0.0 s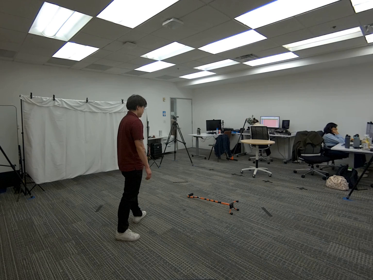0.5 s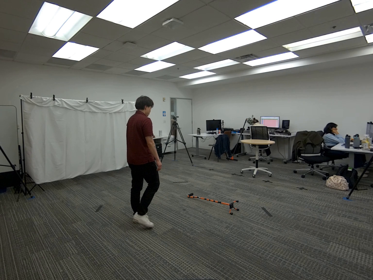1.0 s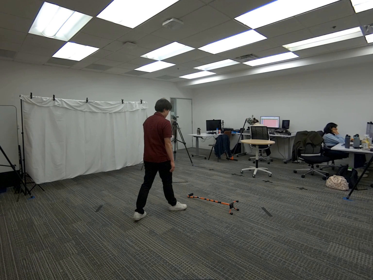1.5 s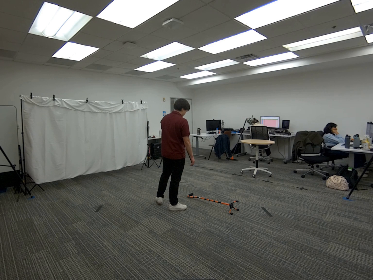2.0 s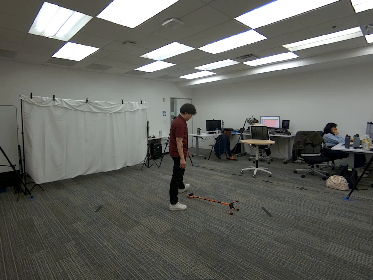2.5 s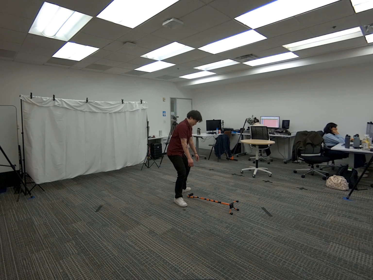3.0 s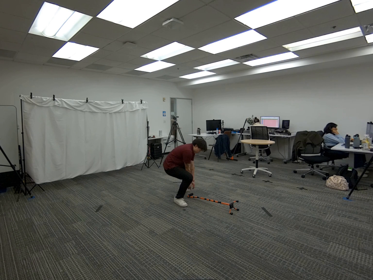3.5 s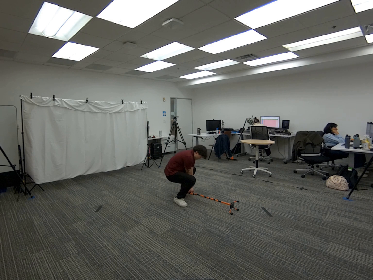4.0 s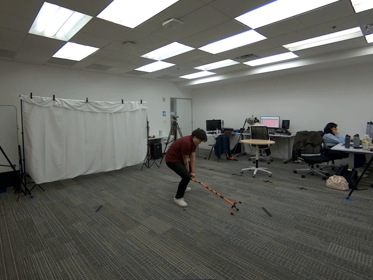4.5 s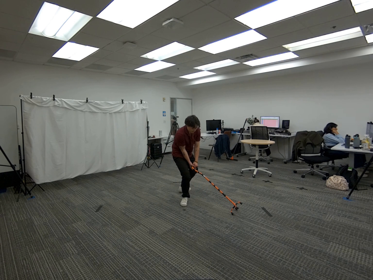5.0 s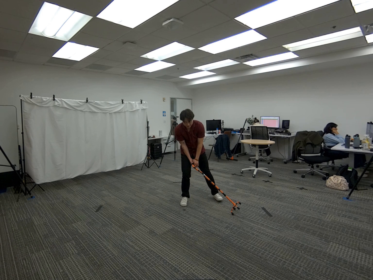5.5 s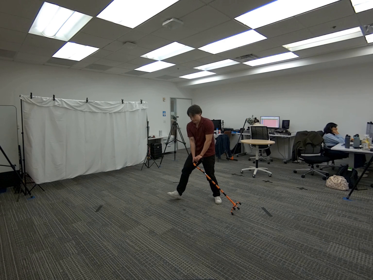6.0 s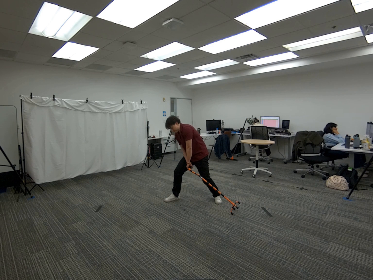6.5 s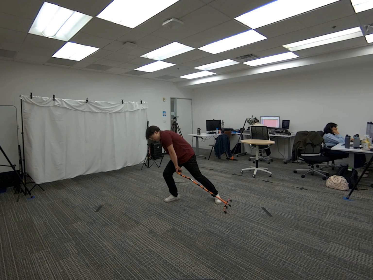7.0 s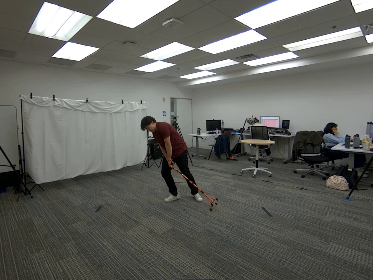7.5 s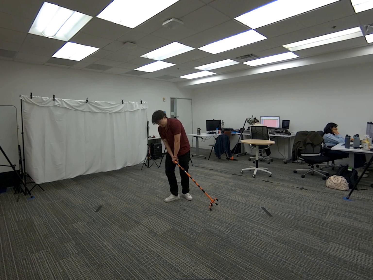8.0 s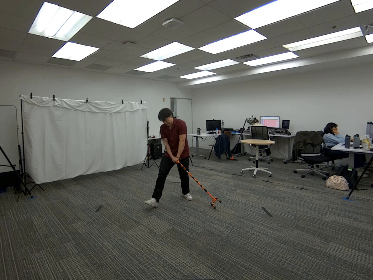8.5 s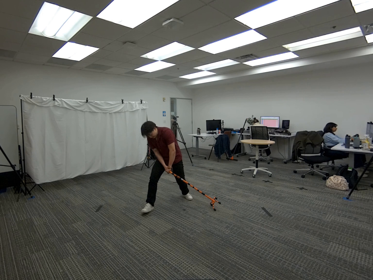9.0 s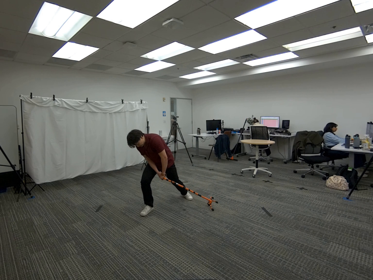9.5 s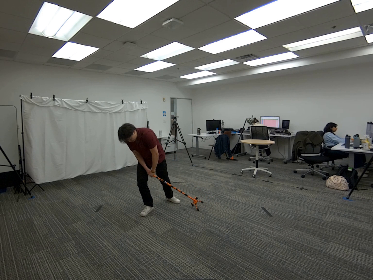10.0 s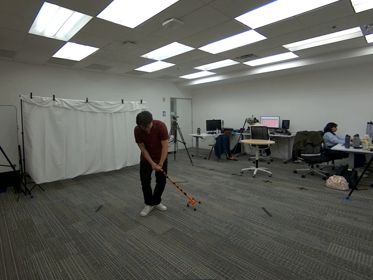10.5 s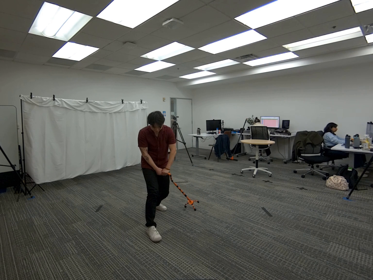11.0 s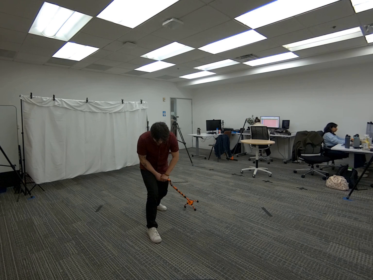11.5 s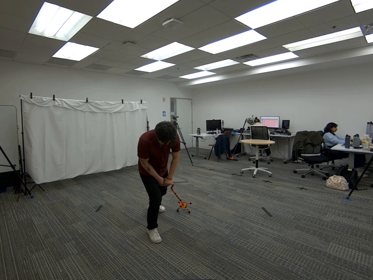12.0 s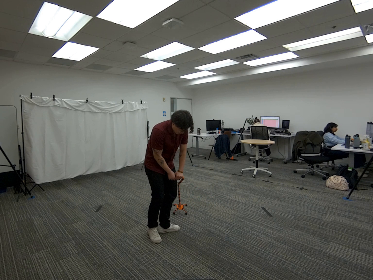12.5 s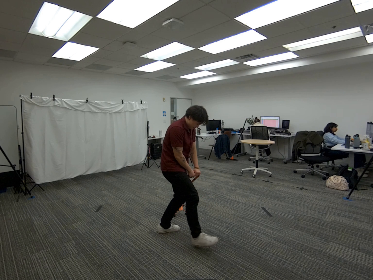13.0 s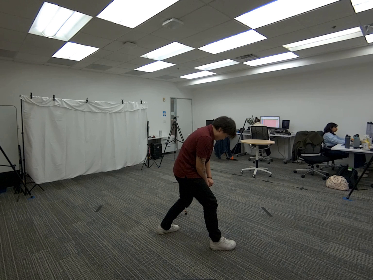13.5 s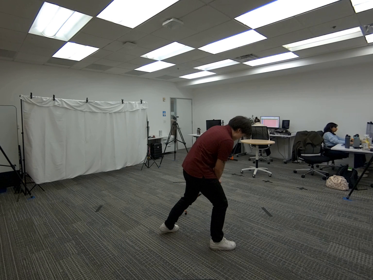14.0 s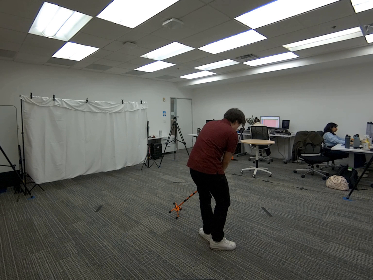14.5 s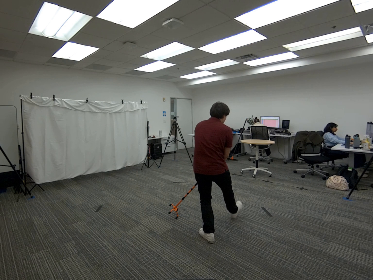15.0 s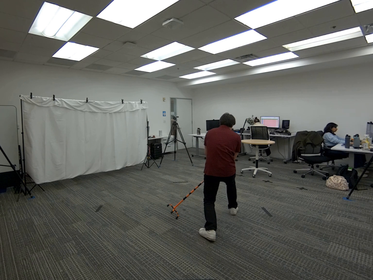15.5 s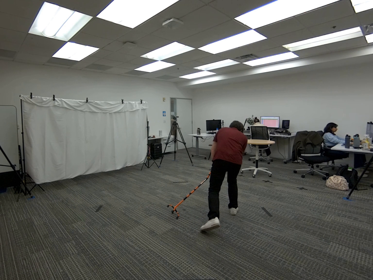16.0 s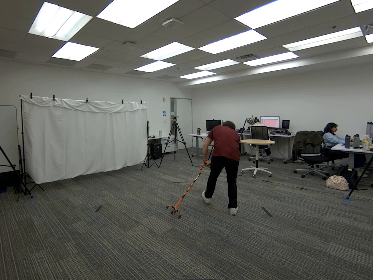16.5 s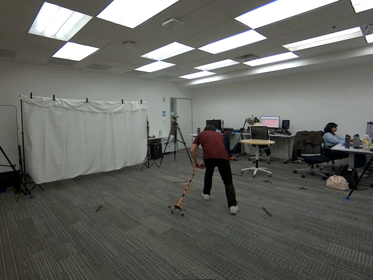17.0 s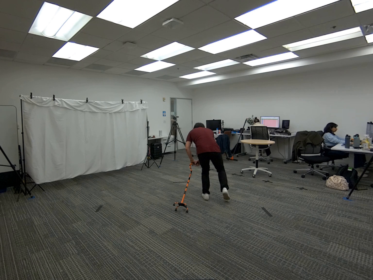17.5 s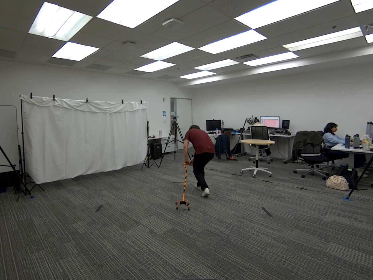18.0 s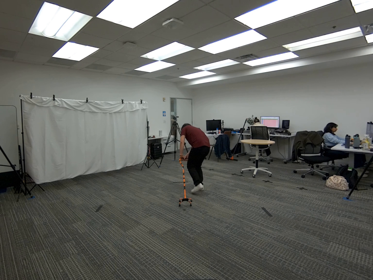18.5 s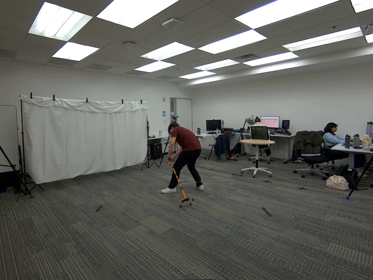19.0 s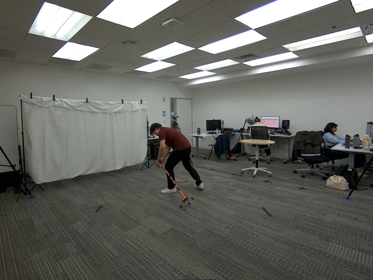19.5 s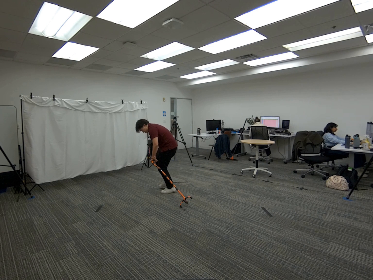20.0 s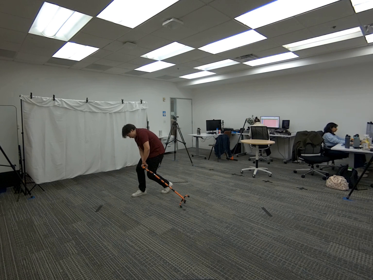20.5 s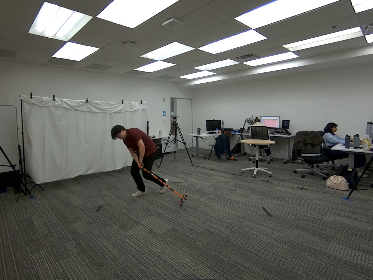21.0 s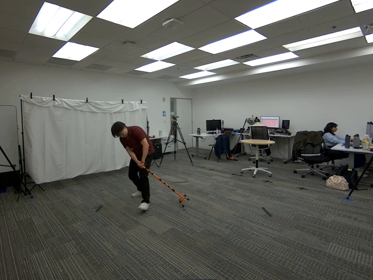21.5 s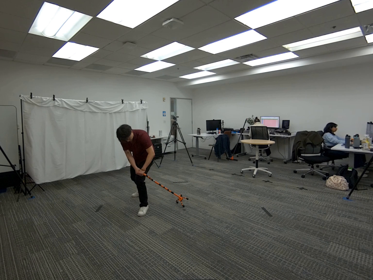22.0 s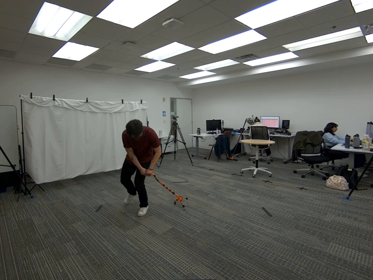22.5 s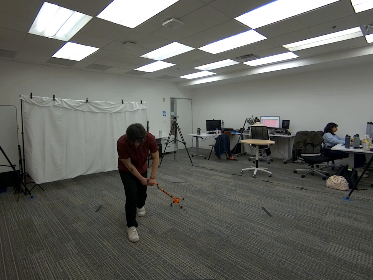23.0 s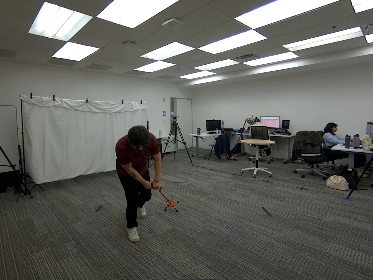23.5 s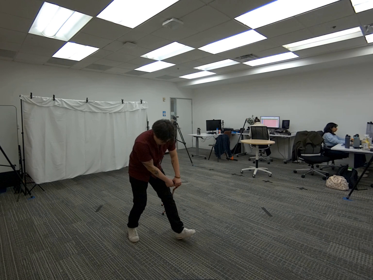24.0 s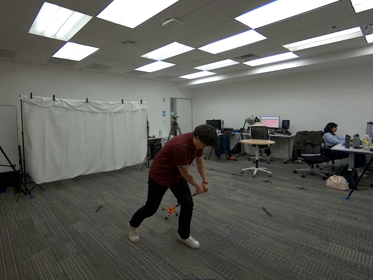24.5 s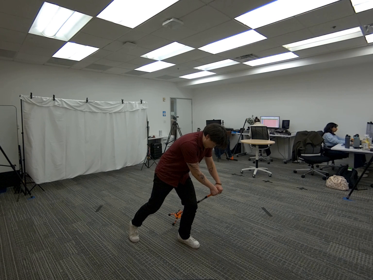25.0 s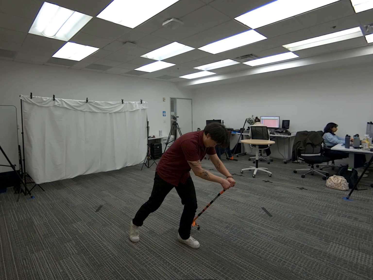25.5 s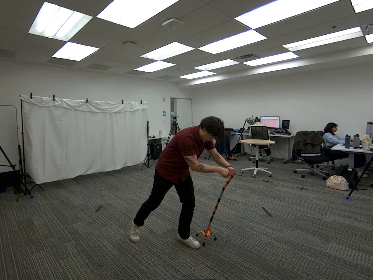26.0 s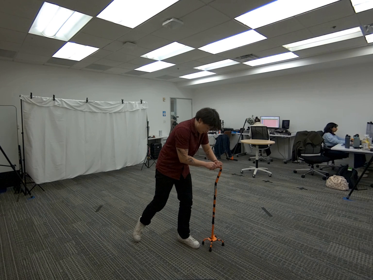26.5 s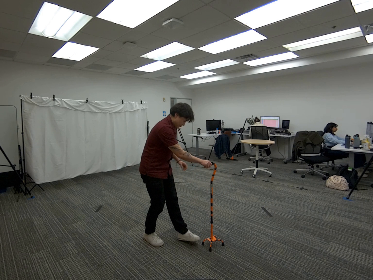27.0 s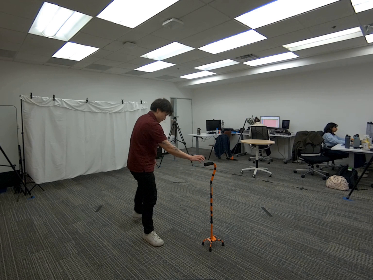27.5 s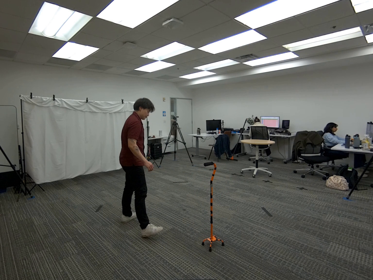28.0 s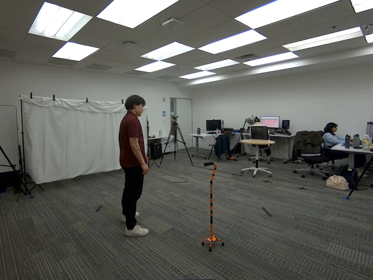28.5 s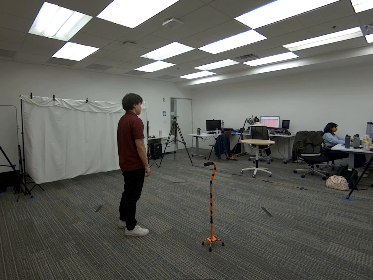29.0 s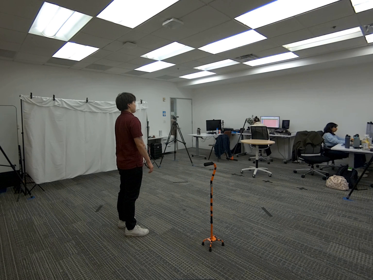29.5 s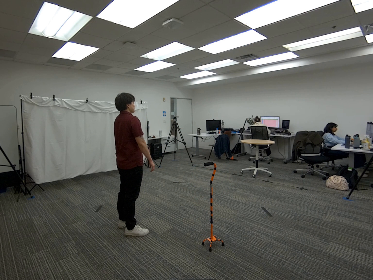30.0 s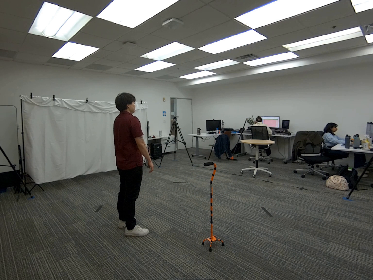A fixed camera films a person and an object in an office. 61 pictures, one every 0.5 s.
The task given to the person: Walk over to the cane on the ground and grab onto the cane and proceed to drag the cane within the bounding area. Let go of the cane when complete.
